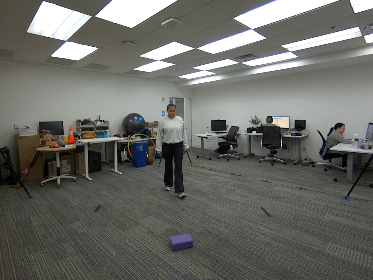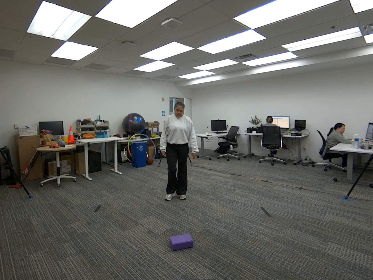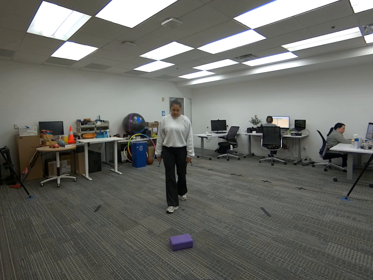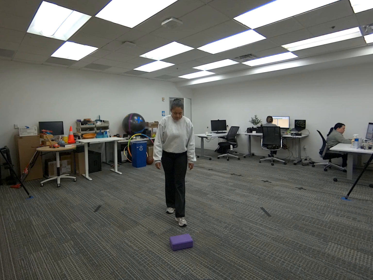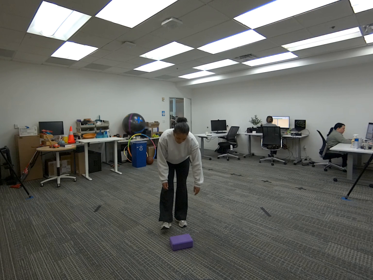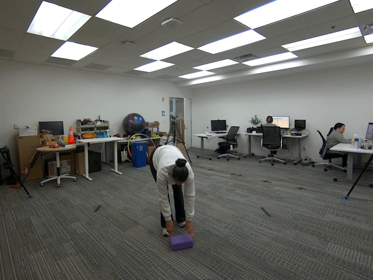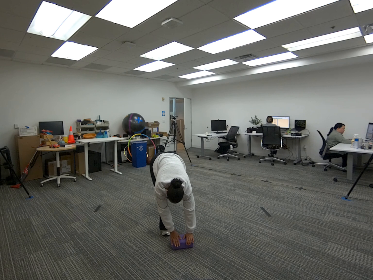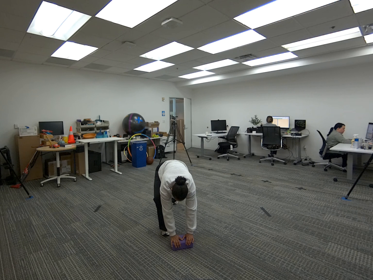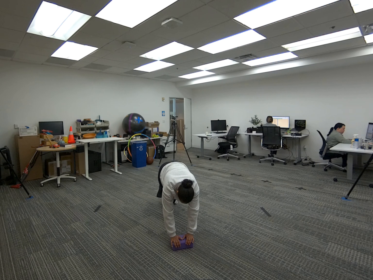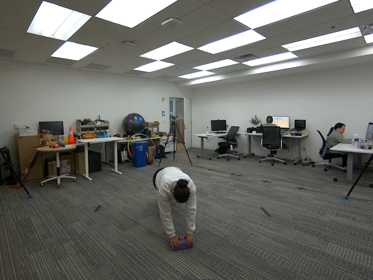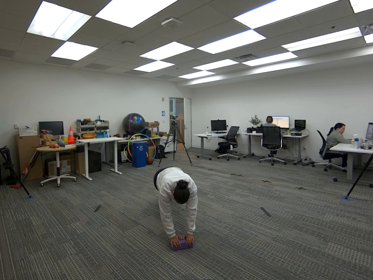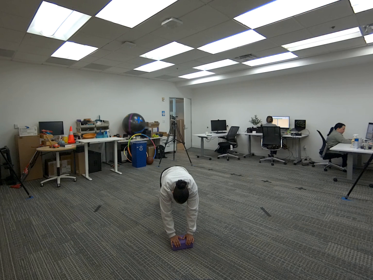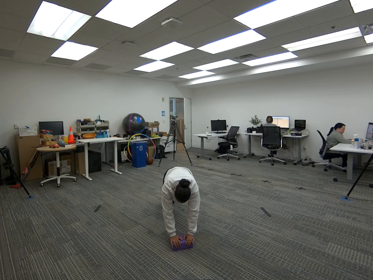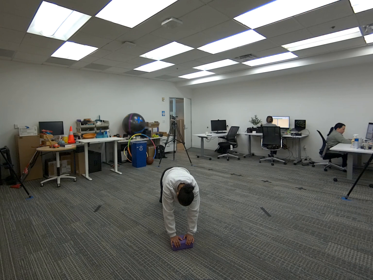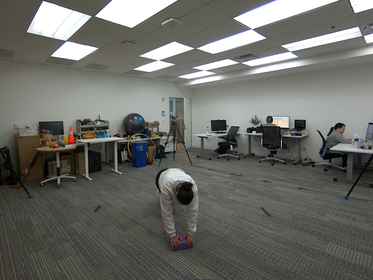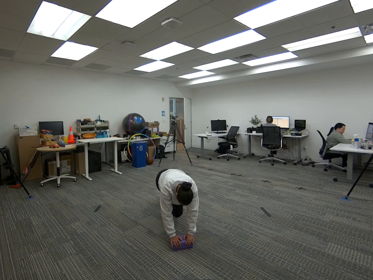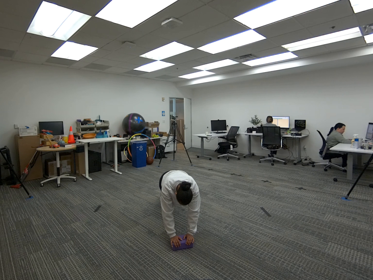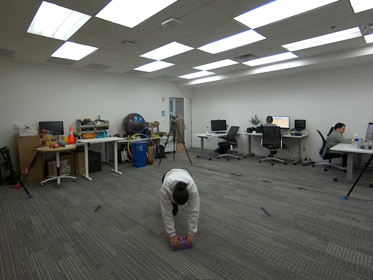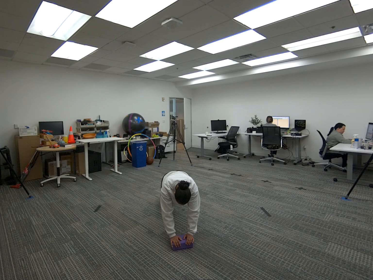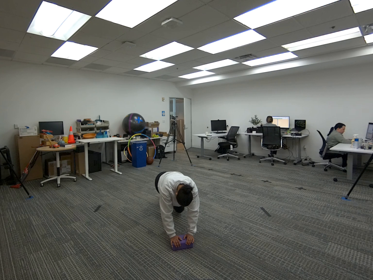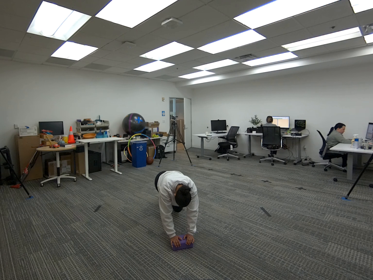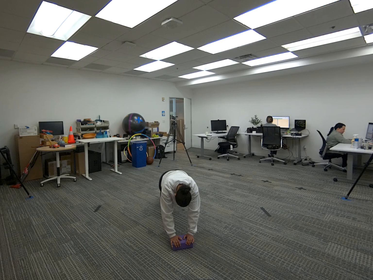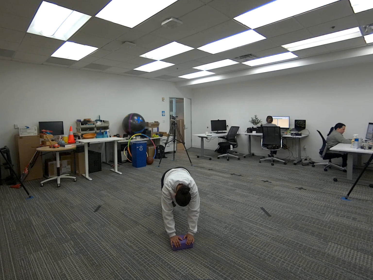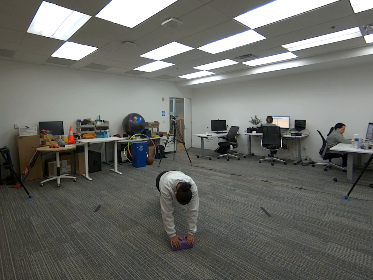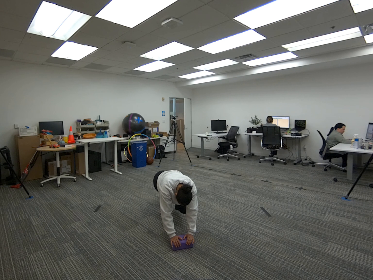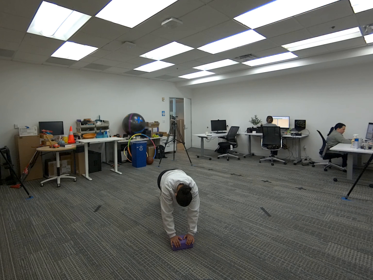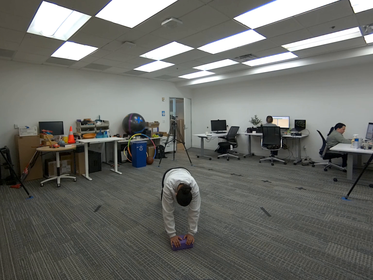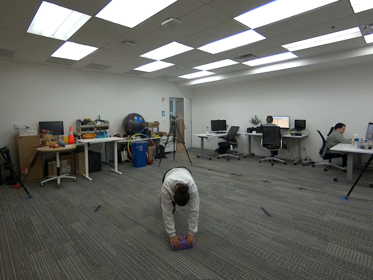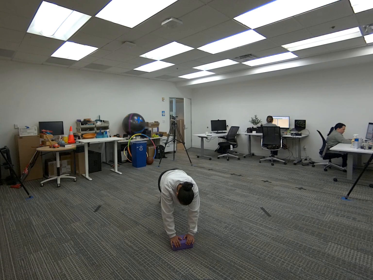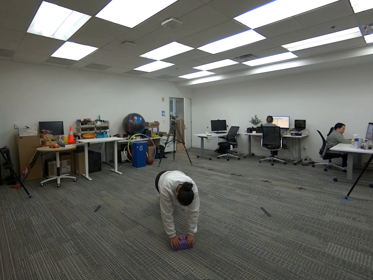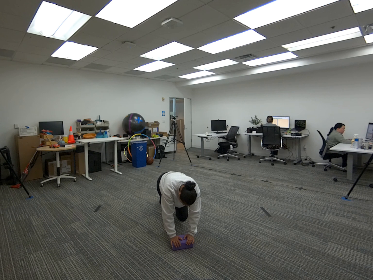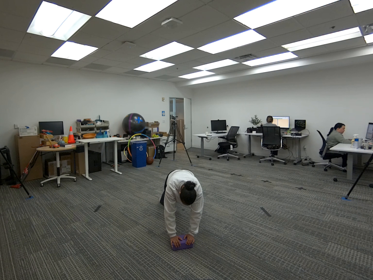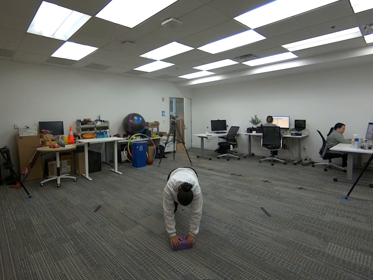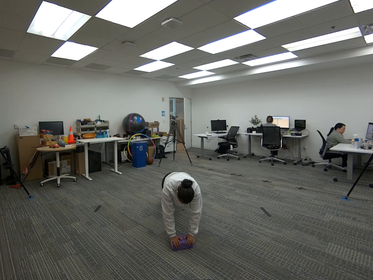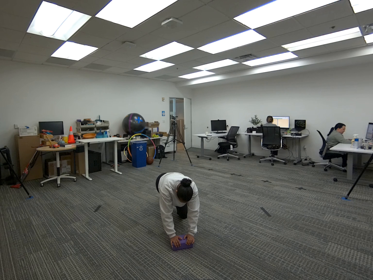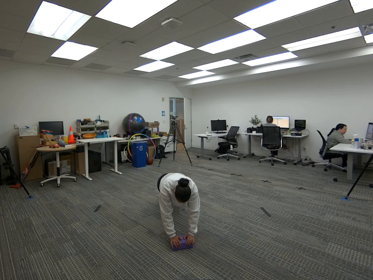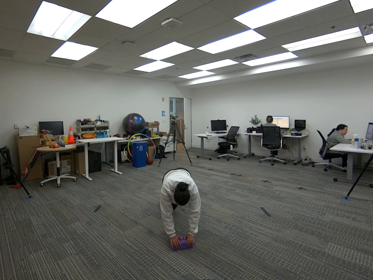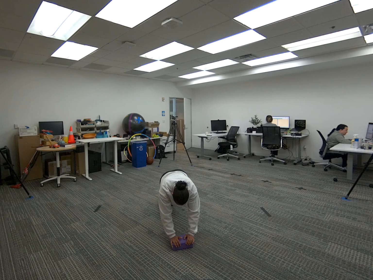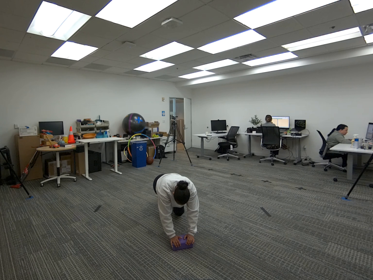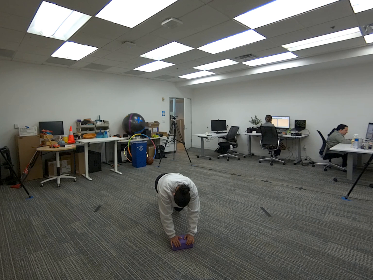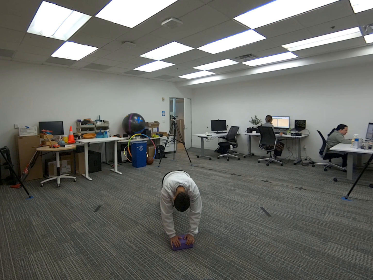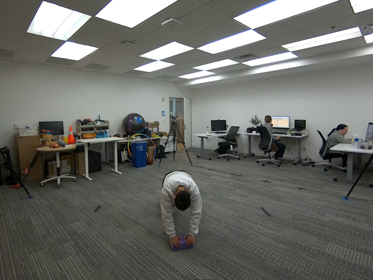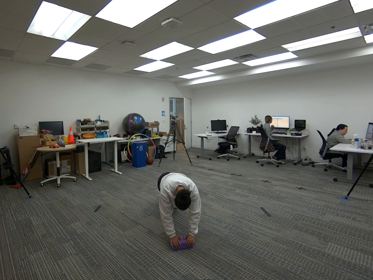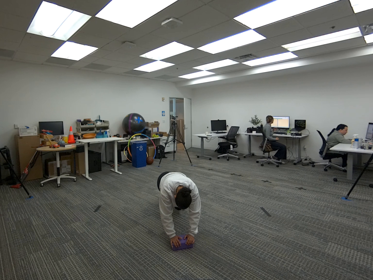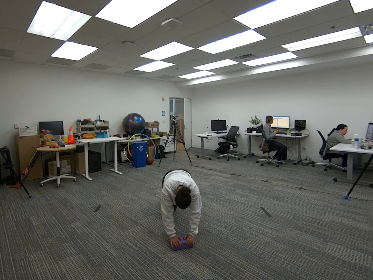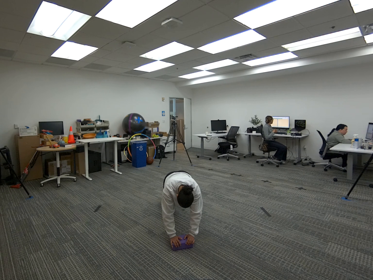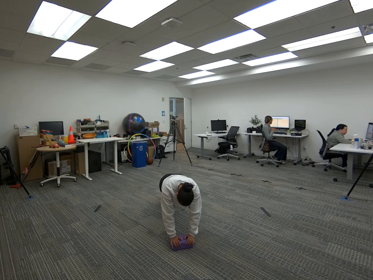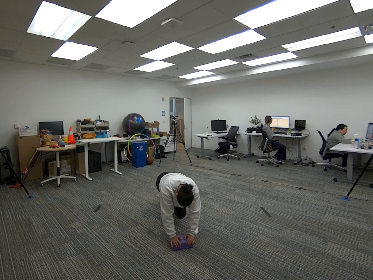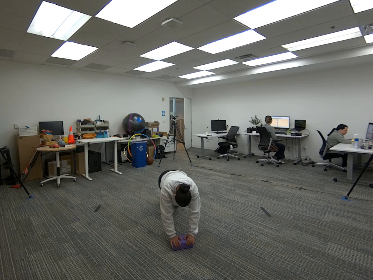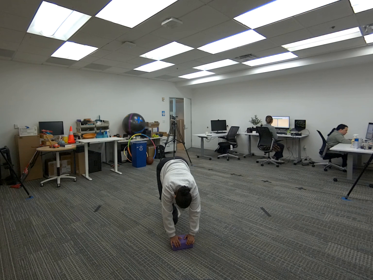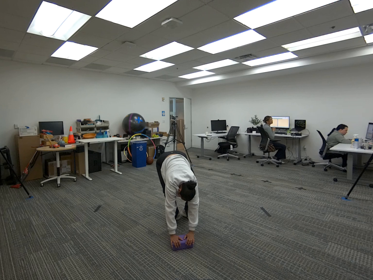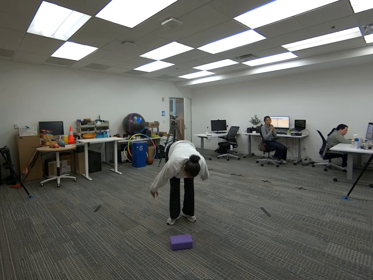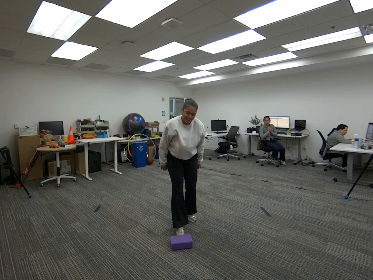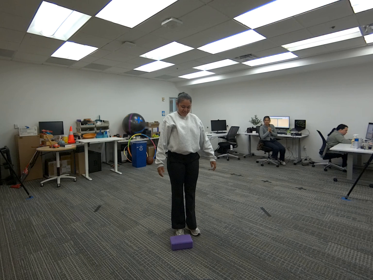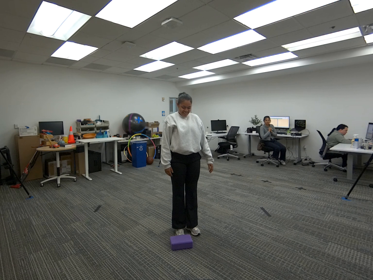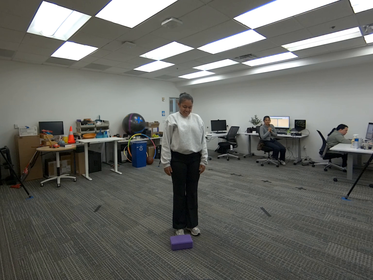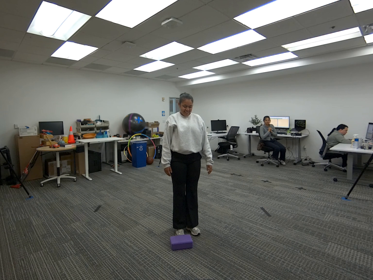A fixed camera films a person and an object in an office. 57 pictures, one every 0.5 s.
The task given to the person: Walk over to the yoga block on the floor and get into a mountain climber position using both hands to hold onto the yoga block. Perform mountain climbers until the time is up.
